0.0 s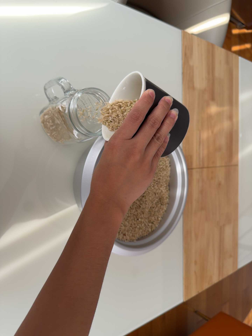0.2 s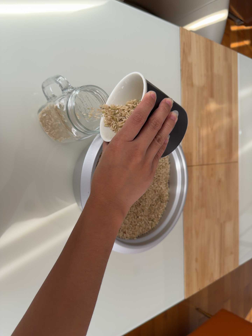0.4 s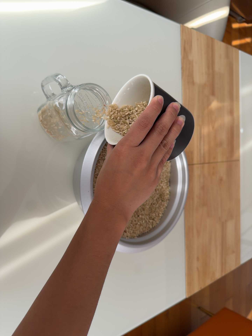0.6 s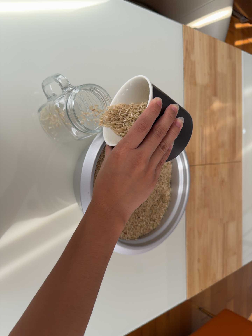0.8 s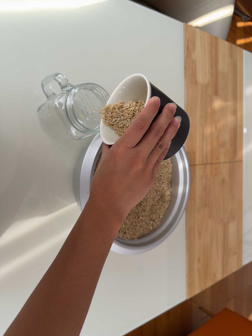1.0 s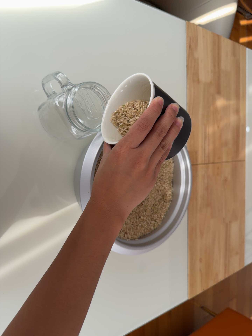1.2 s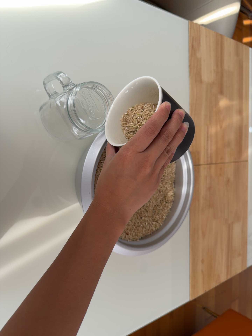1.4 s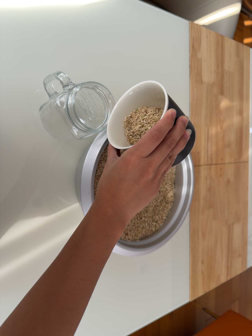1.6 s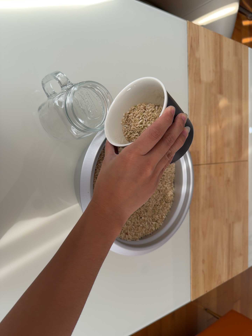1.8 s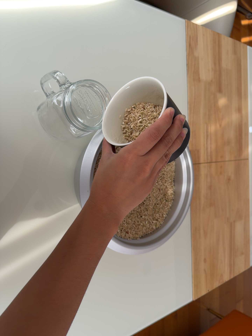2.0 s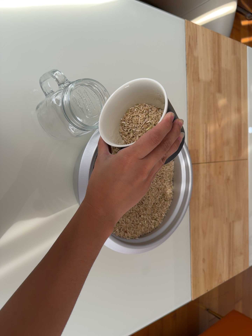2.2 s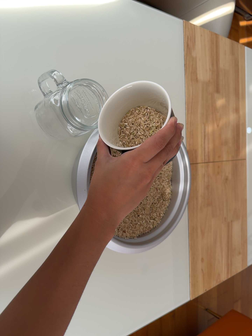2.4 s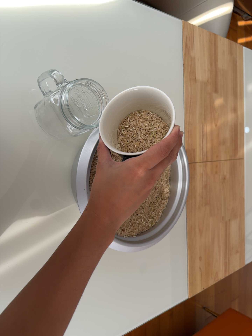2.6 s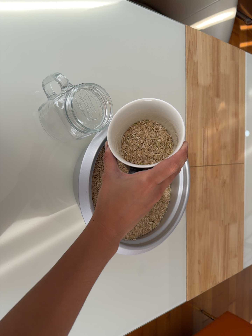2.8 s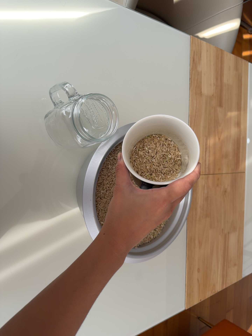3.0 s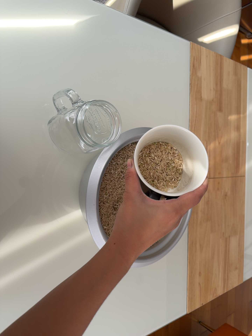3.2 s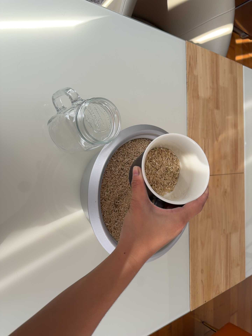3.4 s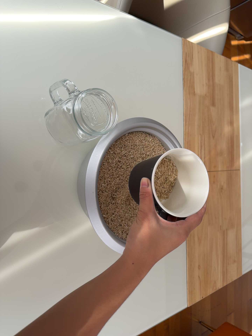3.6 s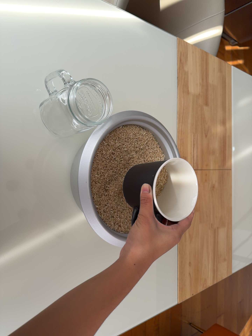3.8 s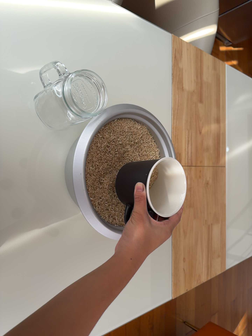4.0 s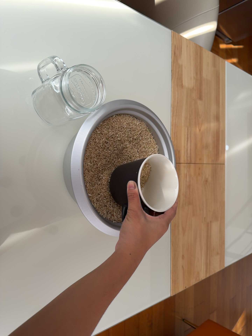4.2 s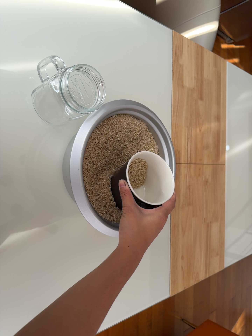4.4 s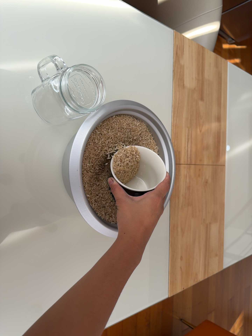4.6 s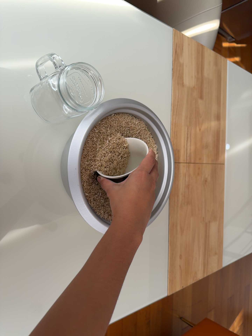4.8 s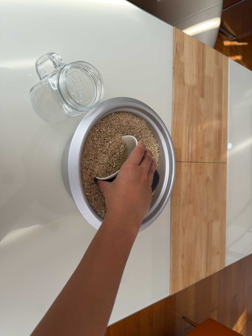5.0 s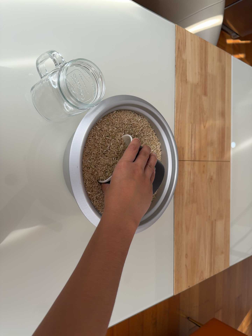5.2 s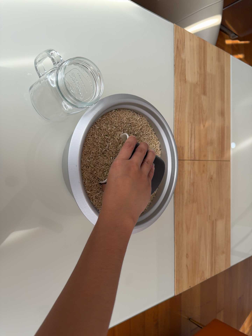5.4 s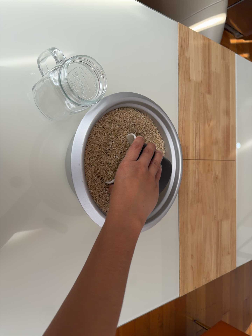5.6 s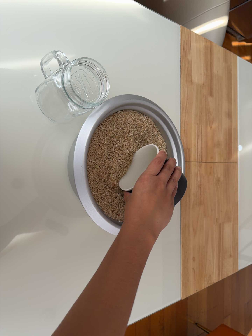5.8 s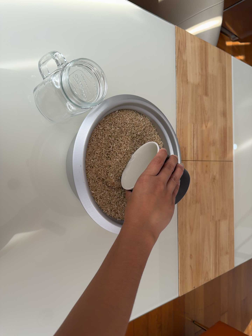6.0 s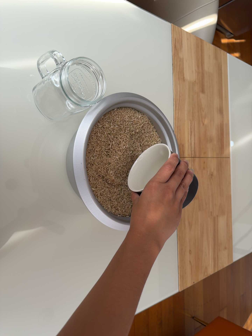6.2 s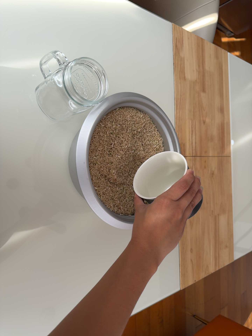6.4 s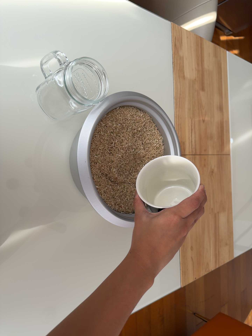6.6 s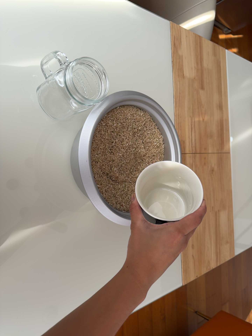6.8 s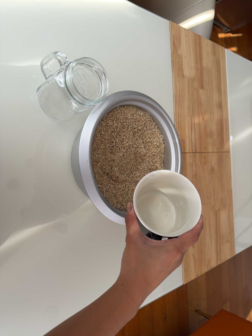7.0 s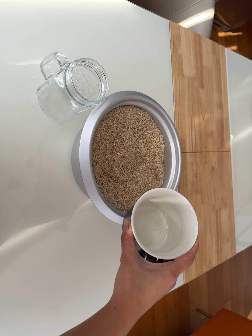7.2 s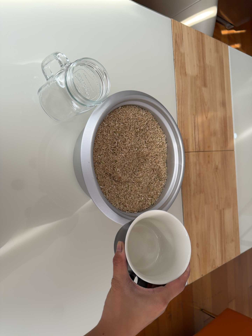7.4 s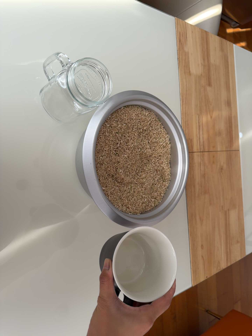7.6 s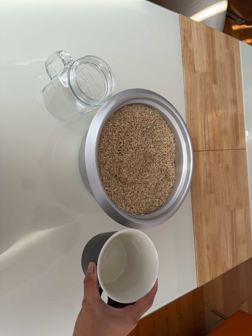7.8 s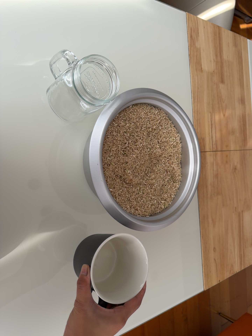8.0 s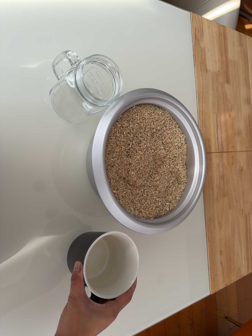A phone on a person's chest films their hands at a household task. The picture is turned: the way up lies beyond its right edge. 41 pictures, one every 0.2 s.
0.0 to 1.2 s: The camera shifts only a little, or ends up much as it began.
1.2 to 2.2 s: The camera keeps its place and its aim.
2.2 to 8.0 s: The camera travels toward the bottom of its view, about 5 cm.
The film runs backward here.
